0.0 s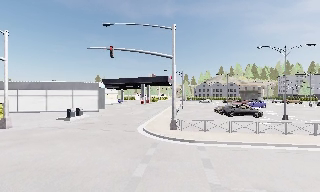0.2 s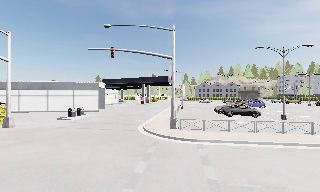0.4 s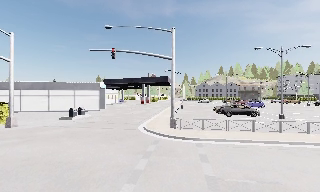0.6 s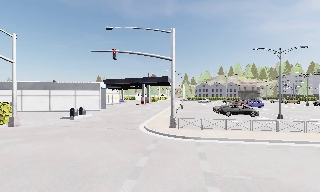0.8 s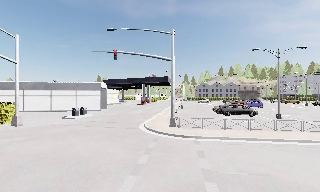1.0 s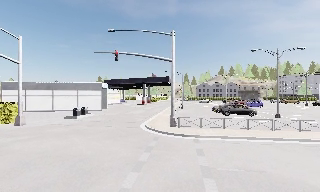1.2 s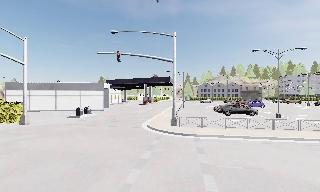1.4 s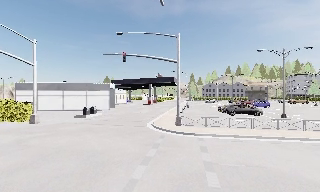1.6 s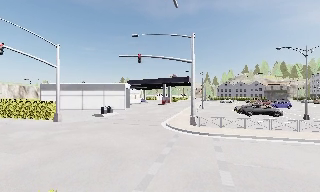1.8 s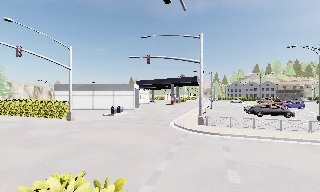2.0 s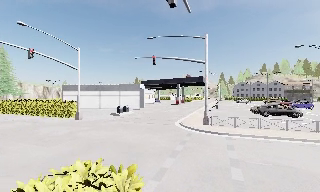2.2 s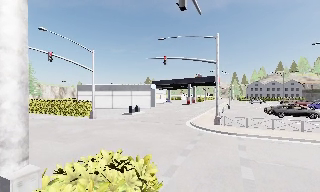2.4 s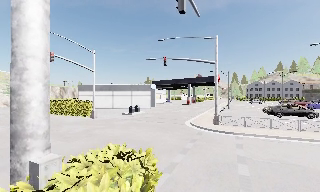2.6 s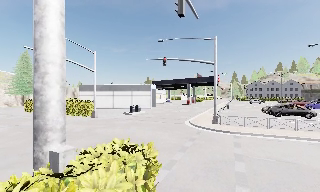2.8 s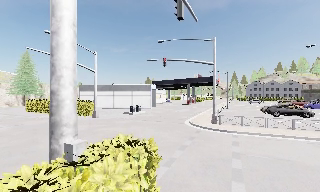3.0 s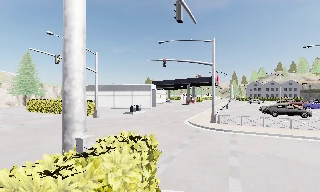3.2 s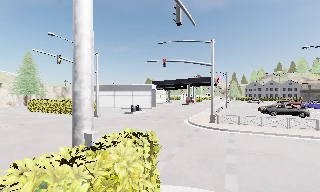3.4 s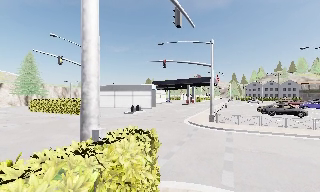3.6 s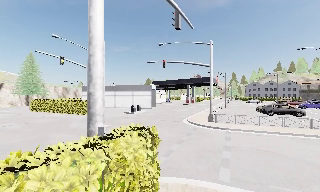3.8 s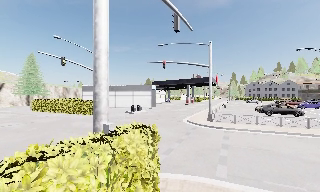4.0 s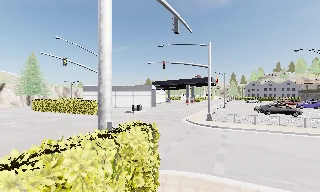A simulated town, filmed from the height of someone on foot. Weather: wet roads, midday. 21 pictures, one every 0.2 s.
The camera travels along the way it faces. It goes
backward.
0.0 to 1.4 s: The camera travels backward, about 2 m, so what stands in front gets smaller.
1.4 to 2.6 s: The scene slides to the right, as the camera pans about 15 degrees to its left. It travels backward, about 1.5 m, so what stands in front gets smaller.
2.6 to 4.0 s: The camera travels backward, about 2 m, so what stands in front gets smaller.
The film runs backward here.
